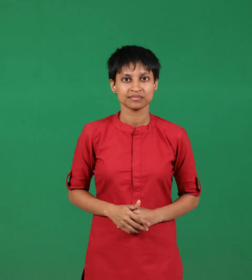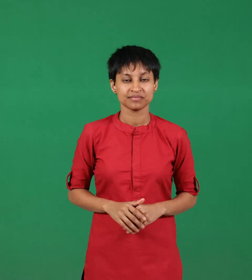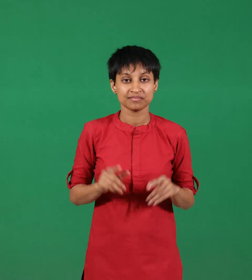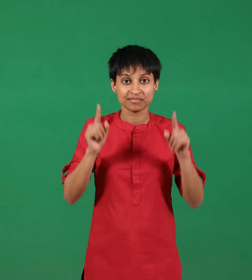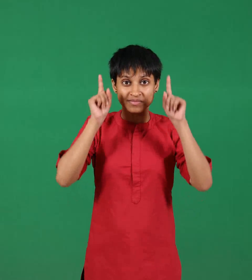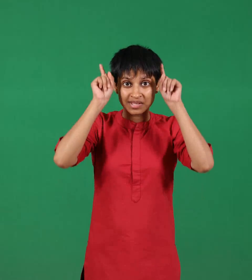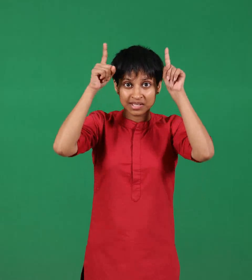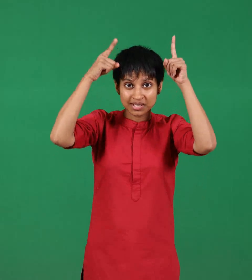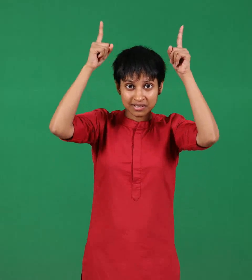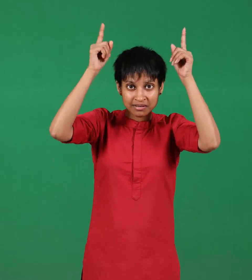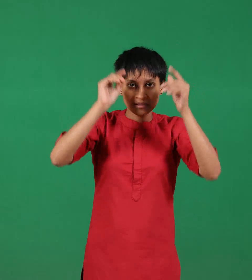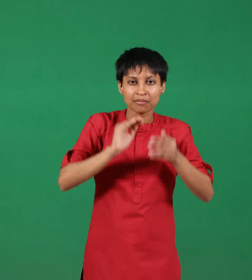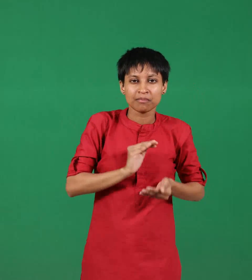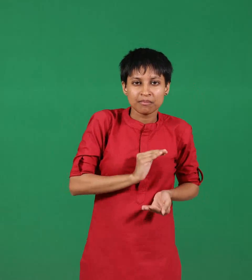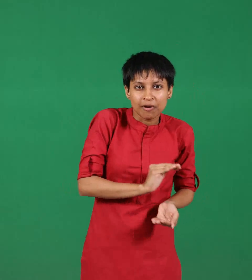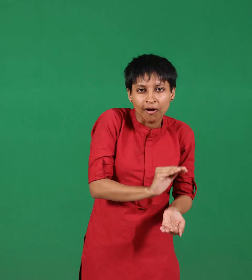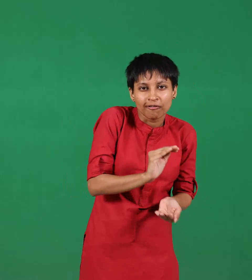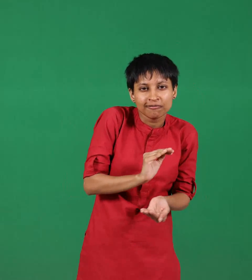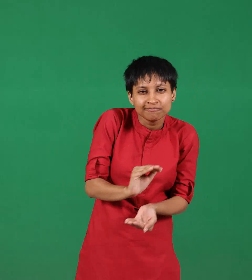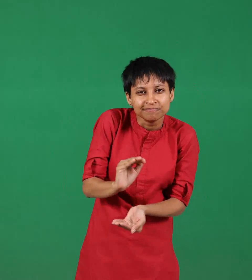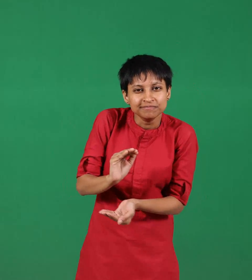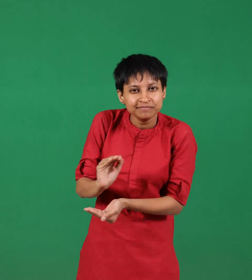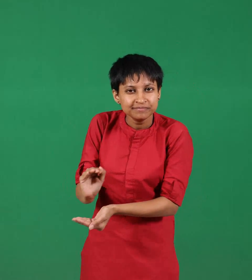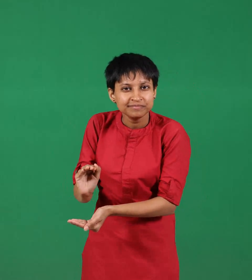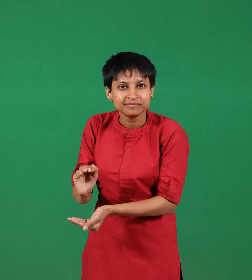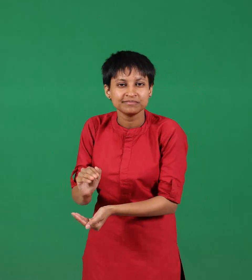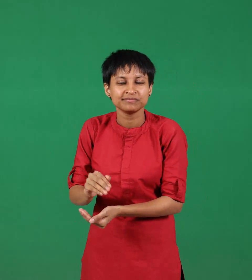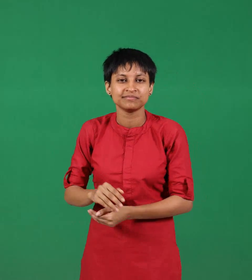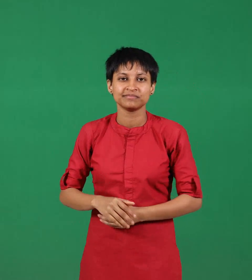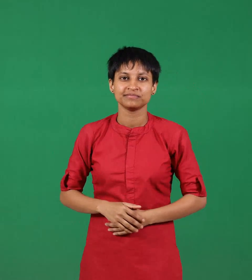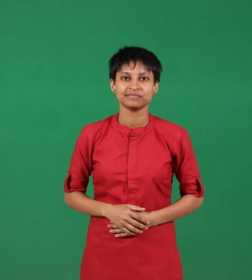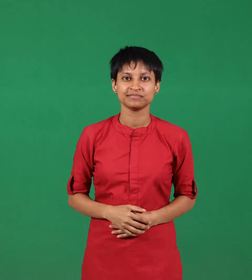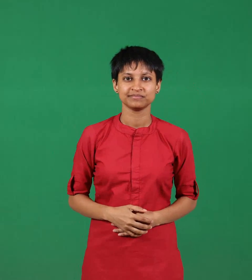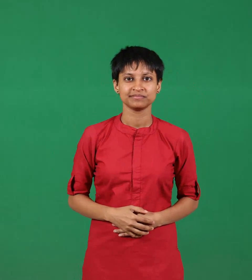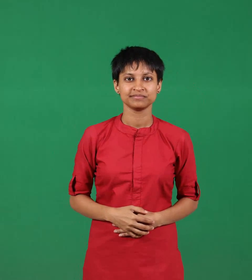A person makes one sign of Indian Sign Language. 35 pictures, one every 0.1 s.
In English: fawns
